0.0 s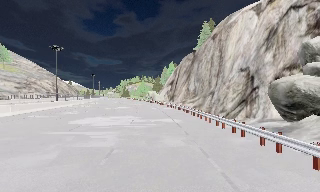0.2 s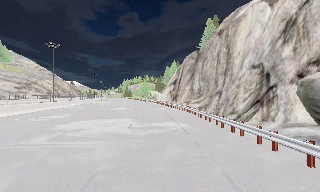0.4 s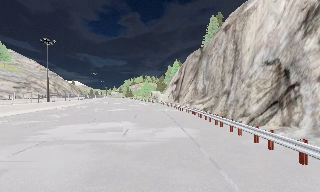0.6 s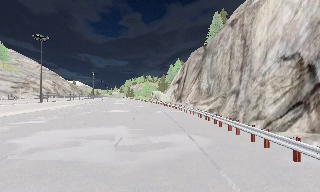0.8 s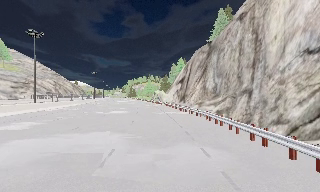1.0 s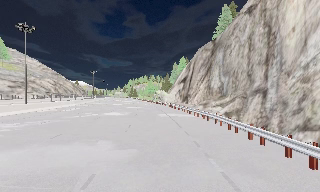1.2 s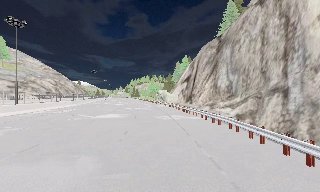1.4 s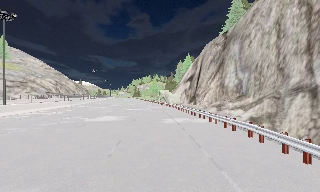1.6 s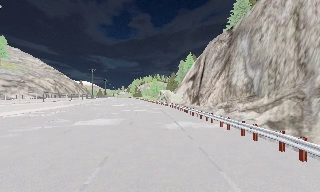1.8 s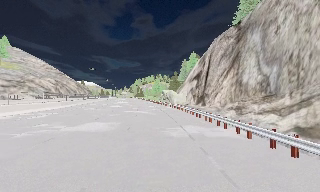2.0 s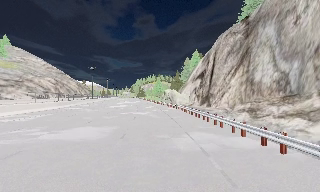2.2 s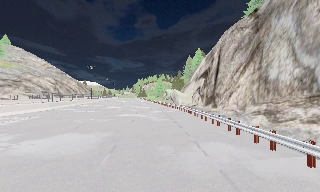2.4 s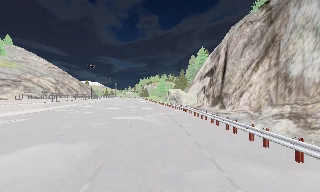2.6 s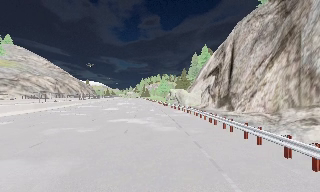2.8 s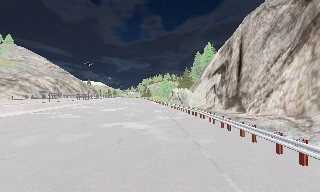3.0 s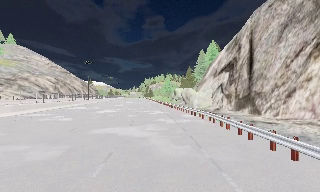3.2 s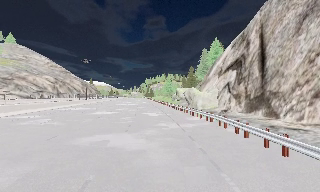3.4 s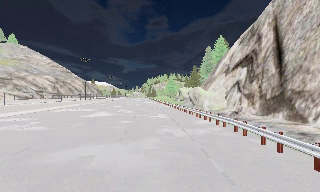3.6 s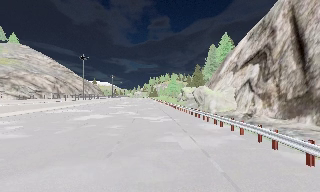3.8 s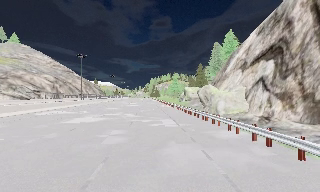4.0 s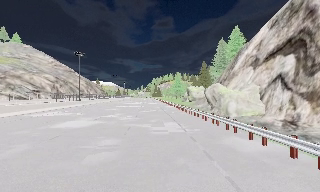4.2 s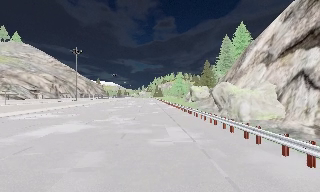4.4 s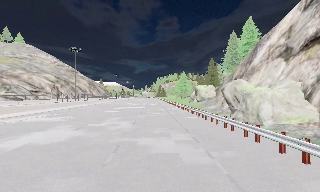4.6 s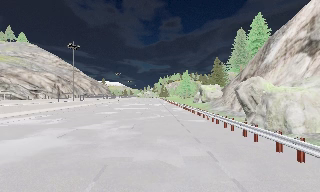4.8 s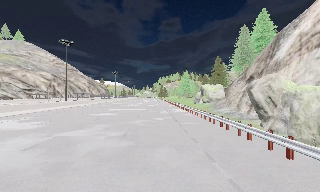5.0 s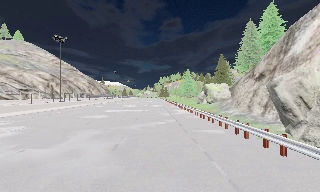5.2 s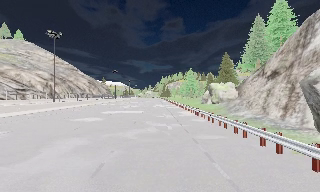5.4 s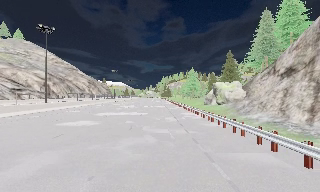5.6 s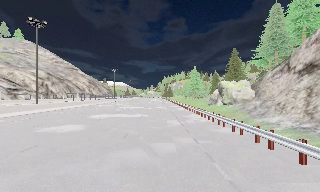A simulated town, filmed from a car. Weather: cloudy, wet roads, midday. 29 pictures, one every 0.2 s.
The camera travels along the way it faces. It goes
forward.
0.0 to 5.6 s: The camera pans to its left, which is counterclockwise from overhead, by about 15 degrees. It travels forward, about 55 m, so what stands in front looms larger.
The film runs forward here.
